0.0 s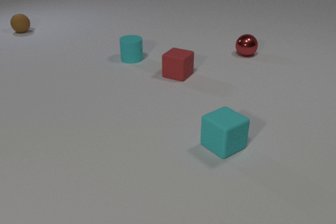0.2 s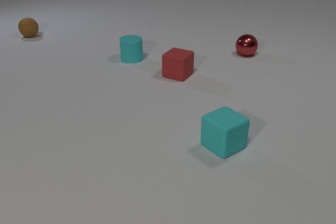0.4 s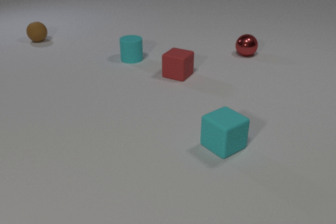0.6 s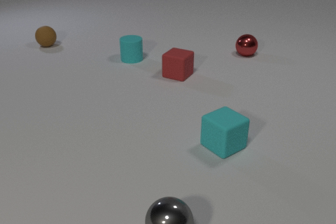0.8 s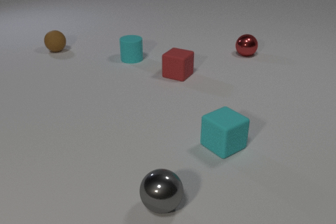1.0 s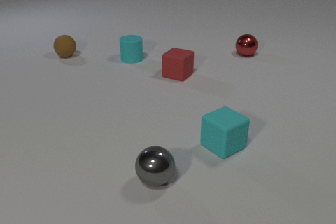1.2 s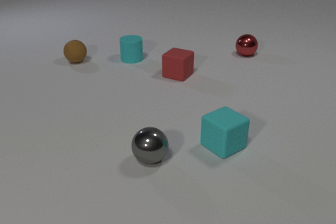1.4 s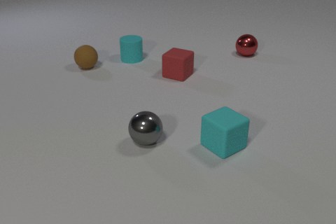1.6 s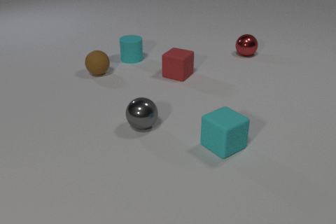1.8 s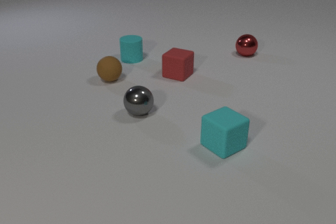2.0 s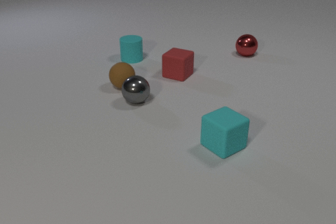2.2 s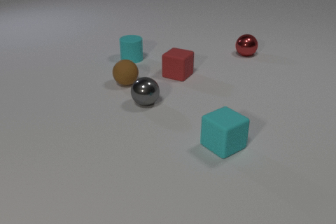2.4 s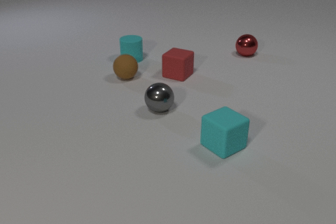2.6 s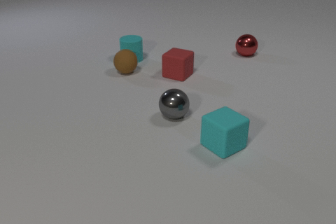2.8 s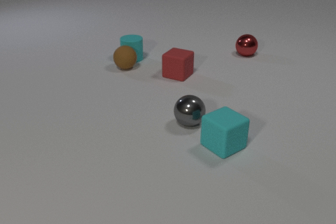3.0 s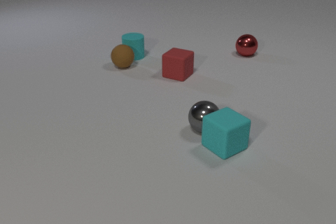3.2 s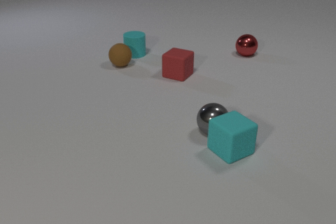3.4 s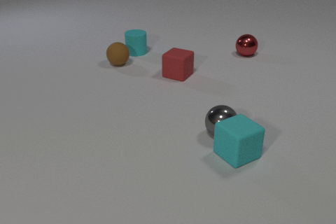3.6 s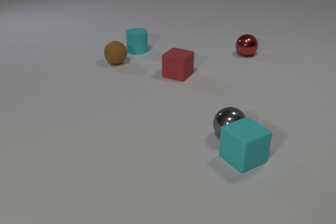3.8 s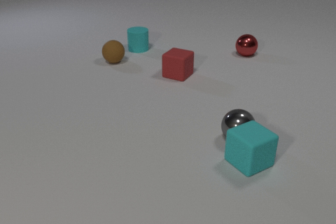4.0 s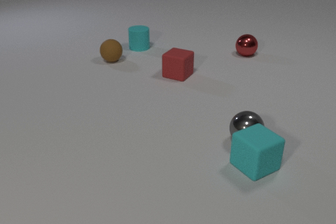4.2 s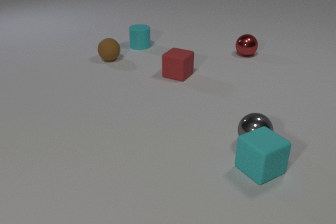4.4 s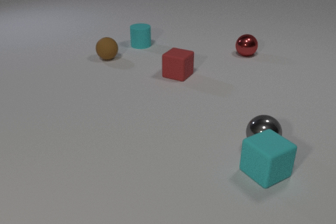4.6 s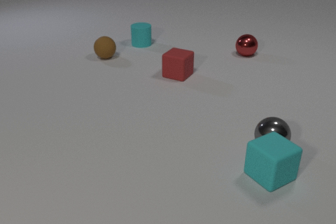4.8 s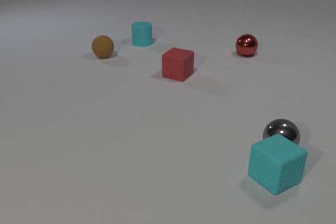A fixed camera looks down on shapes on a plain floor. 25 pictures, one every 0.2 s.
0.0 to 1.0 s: The gray metal sphere comes in at the bottom edge, rolls away from the camera. The brown rubber sphere rolls toward the camera and to the right.
1.0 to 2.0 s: The gray metal sphere rolls away from the camera. The brown rubber sphere rolls toward the camera and to the right.
2.0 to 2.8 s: The gray metal sphere rolls to the right and toward the camera. The brown rubber sphere rolls away from the camera. The gray metal sphere and the brown rubber sphere collide. The brown rubber sphere and the cyan rubber cylinder collide.
2.8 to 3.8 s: The gray metal sphere rolls to the right and toward the camera. The brown rubber sphere rolls away from the camera and to the left. The cyan rubber cube slides to the right and toward the camera. The cyan rubber cylinder slides away from the camera. The gray metal sphere and the cyan rubber cube collide.
3.8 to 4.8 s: The gray metal sphere rolls to the right. The brown rubber sphere rolls away from the camera and to the left. The cyan rubber cube slides to the right and toward the camera. The cyan rubber cylinder slides away from the camera.
What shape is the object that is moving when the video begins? sphere.
Are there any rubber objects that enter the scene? no.
What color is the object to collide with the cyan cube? gray.
